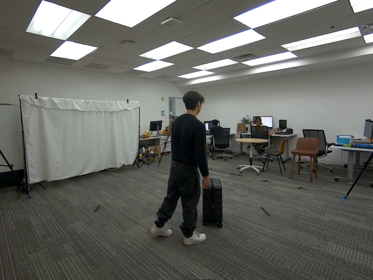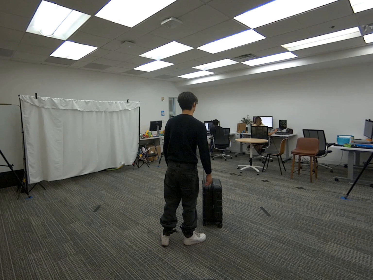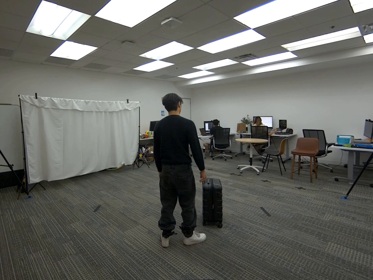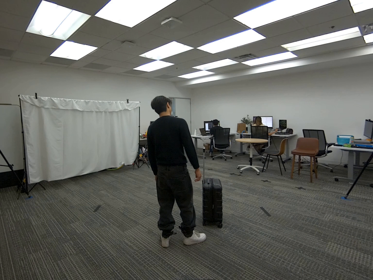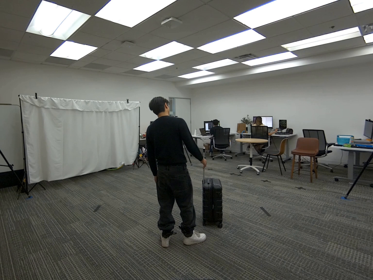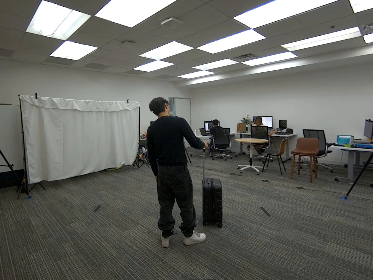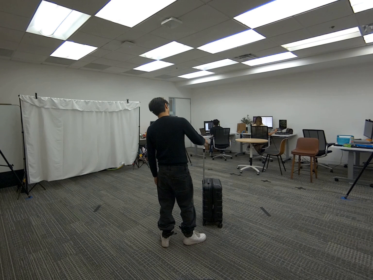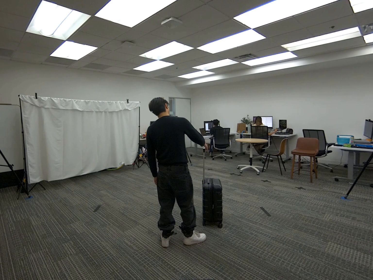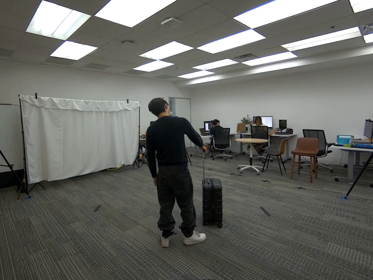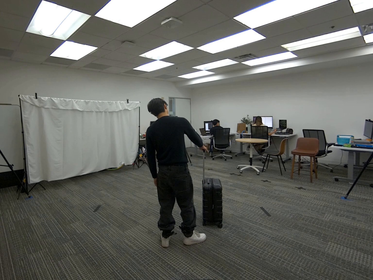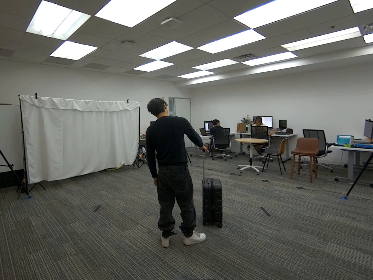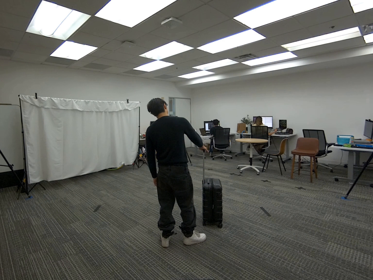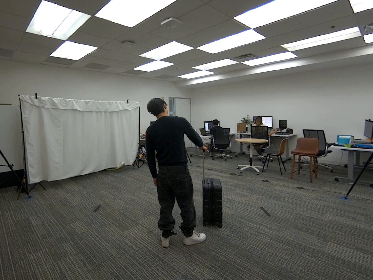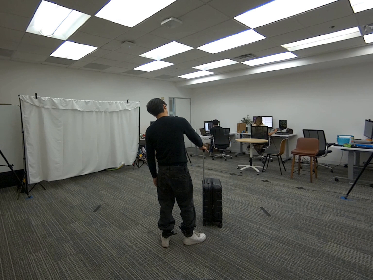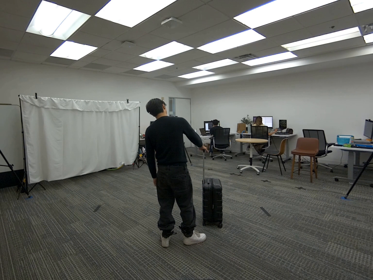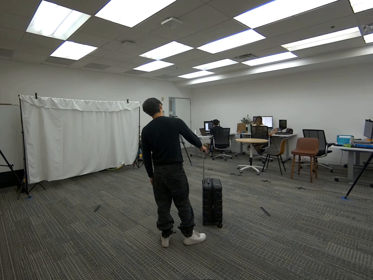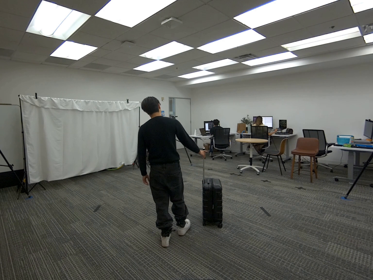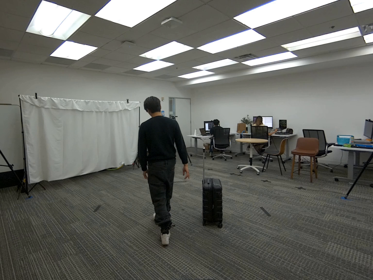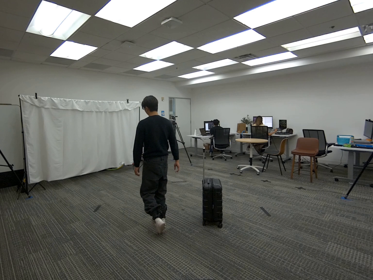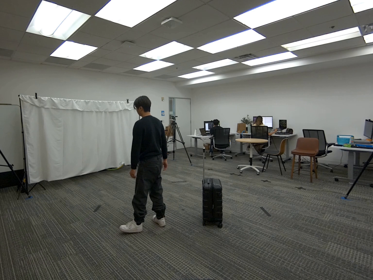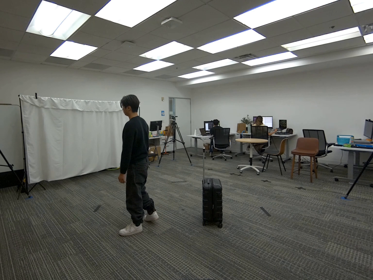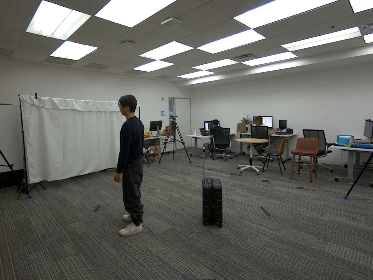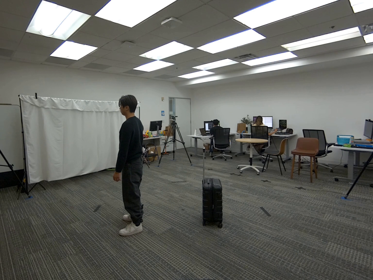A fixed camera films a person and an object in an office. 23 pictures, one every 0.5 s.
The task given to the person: Walk over to the rolling luggage within the bounding area and place your right hand on the luggage. Step away when complete.
